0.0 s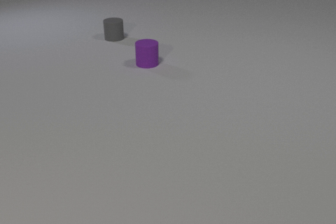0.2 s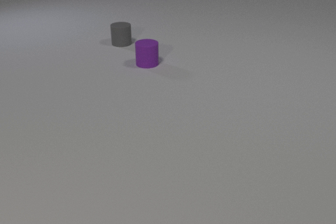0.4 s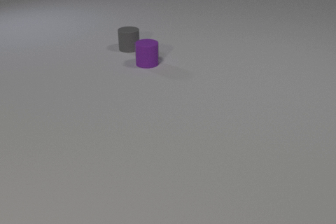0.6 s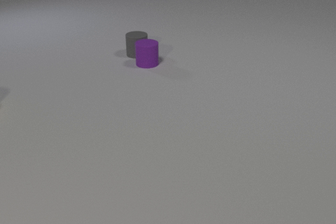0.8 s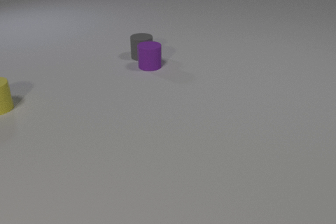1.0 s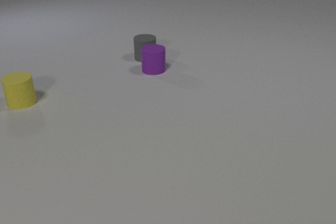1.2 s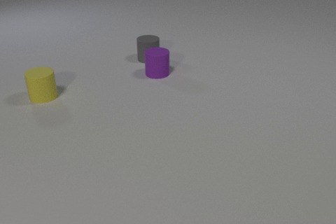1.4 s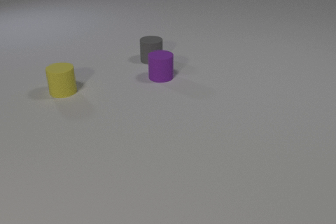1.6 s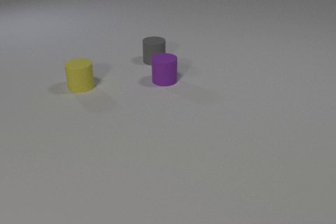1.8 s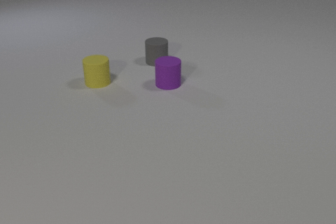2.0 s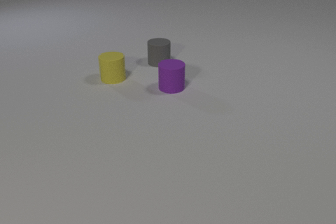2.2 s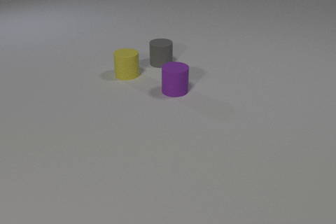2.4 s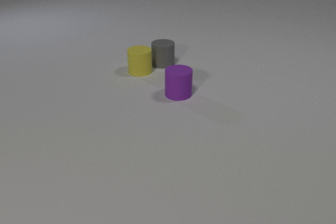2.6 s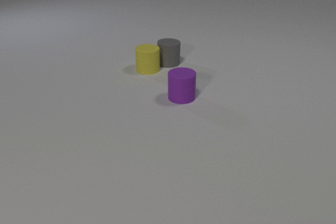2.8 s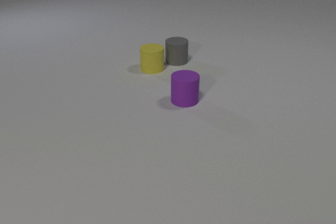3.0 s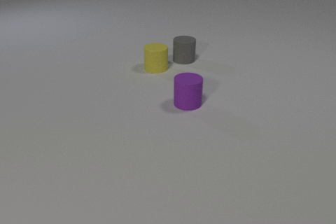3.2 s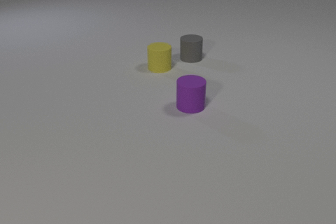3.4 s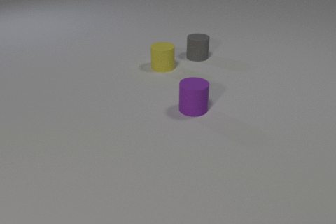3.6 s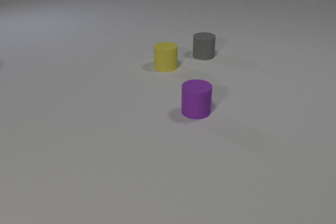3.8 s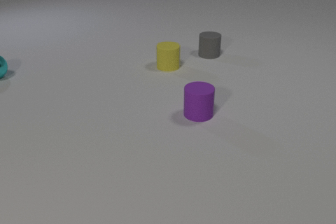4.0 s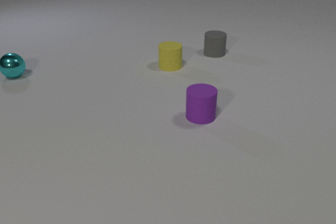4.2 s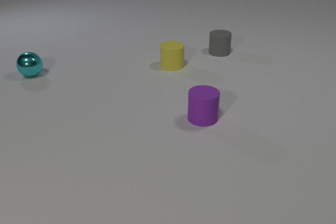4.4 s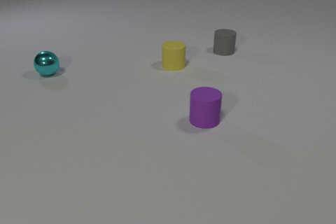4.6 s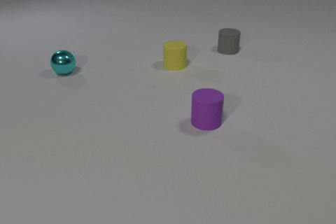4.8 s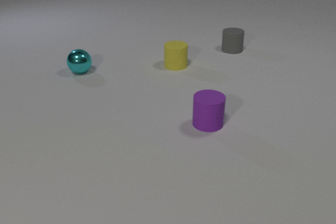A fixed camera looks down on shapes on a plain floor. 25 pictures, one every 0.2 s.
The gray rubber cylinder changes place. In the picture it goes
to the right.
The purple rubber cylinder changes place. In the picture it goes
toward the camera.
0.0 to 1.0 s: The gray rubber cylinder slides toward the camera and to the right. The purple rubber cylinder slides toward the camera. The yellow rubber cylinder comes in at the left edge, slides to the right. The gray rubber cylinder and the purple rubber cylinder collide.
1.0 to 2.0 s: The gray rubber cylinder slides to the right and toward the camera. The purple rubber cylinder slides toward the camera and to the right. The yellow rubber cylinder slides to the right.
2.0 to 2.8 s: The gray rubber cylinder slides to the right. The purple rubber cylinder slides toward the camera and to the right. The yellow rubber cylinder slides to the right and away from the camera. The gray rubber cylinder and the yellow rubber cylinder collide.
2.8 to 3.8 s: The gray rubber cylinder slides to the right and away from the camera. The purple rubber cylinder slides toward the camera and to the right. The yellow rubber cylinder slides to the right. The cyan metal sphere comes in at the left edge, rolls to the right.
3.8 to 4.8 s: The gray rubber cylinder slides to the right and away from the camera. The purple rubber cylinder slides toward the camera and to the right. The yellow rubber cylinder slides to the right. The cyan metal sphere rolls to the right.
What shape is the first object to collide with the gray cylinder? cylinder.
How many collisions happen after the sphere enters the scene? 0.
What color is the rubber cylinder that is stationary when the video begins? purple.
